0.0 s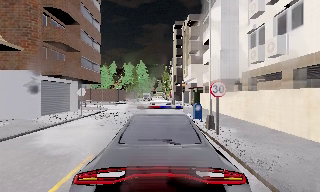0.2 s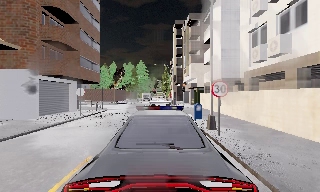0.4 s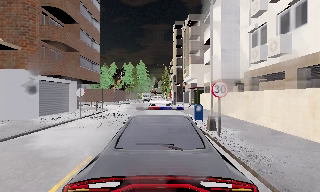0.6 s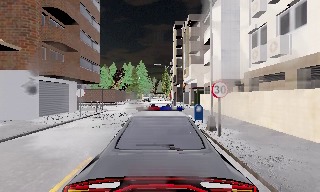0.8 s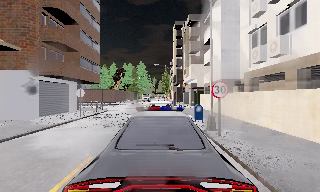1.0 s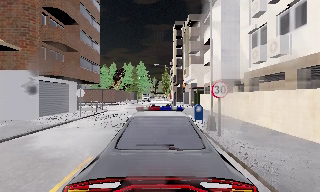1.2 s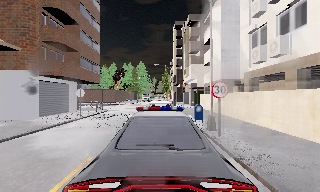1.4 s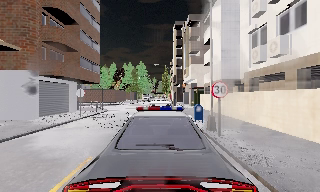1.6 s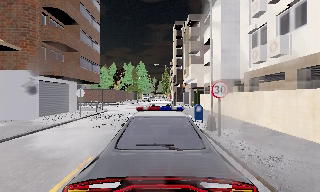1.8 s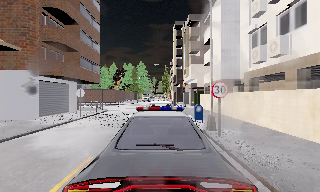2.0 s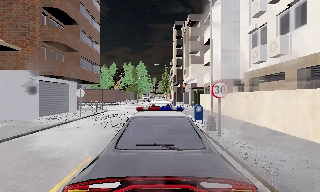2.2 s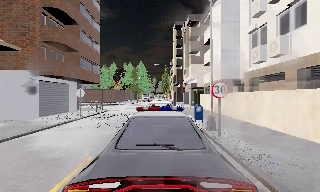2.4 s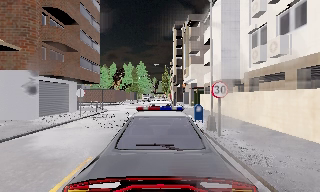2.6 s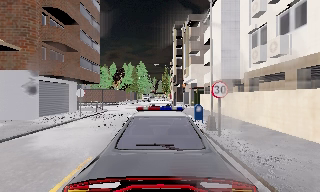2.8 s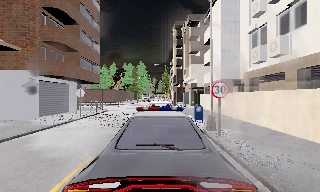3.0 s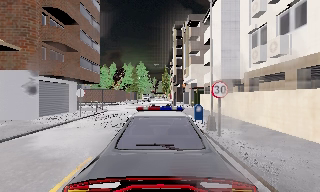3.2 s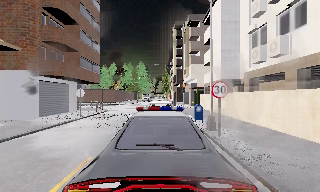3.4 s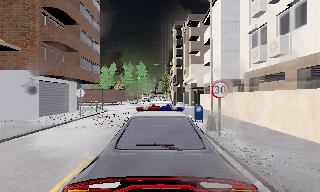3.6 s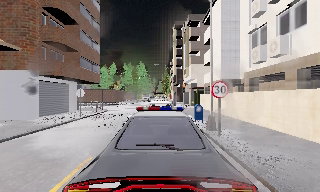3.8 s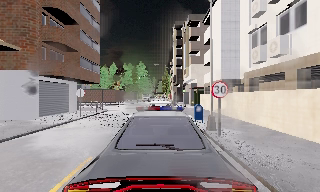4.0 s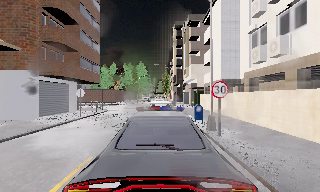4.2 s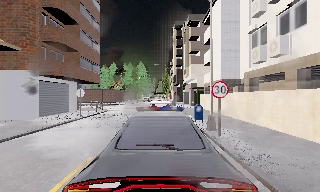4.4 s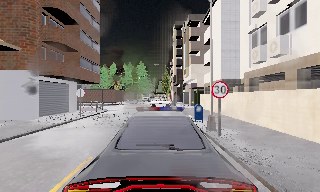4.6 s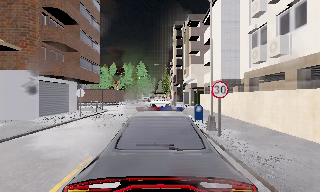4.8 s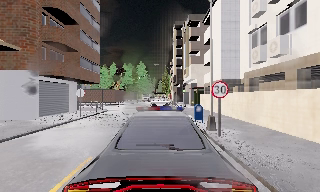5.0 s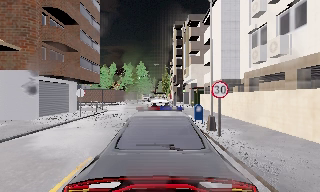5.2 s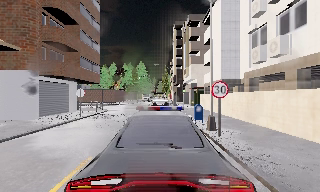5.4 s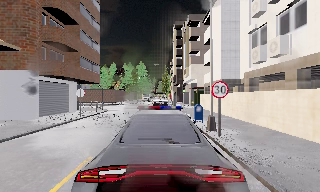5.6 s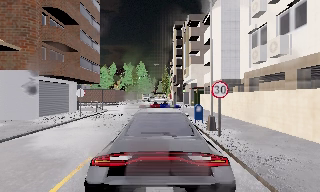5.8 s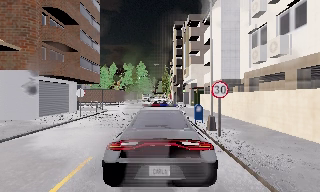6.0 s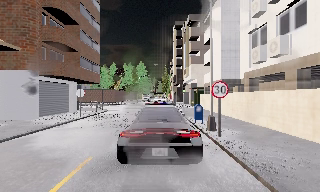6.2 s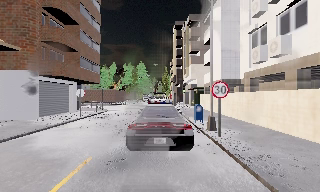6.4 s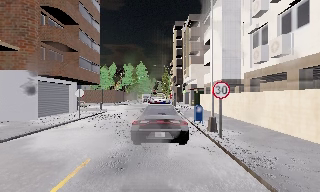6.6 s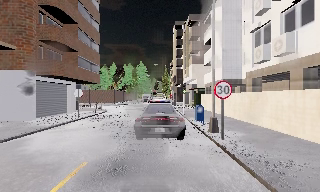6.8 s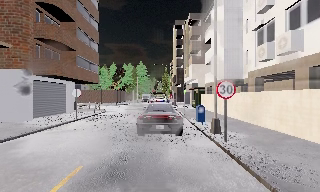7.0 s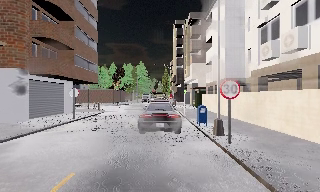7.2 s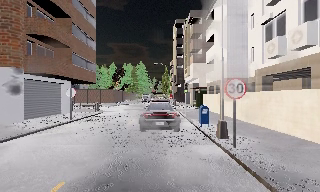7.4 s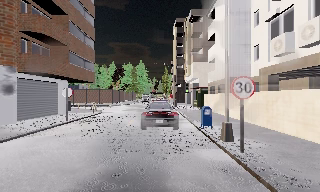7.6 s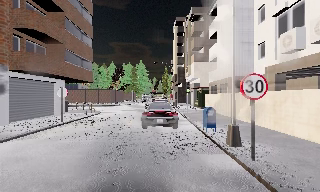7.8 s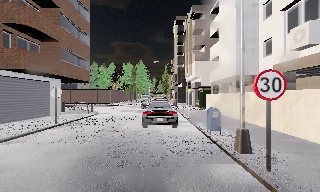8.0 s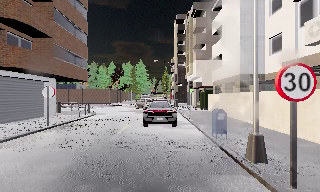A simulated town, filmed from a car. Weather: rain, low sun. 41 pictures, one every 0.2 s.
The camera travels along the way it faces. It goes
forward.
0.0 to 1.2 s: The camera shifts only a little, or ends up much as it began.
1.2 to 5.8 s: The camera keeps its place and its aim.
5.8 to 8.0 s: The camera travels forward, about 3.5 m, so what stands in front looms larger. It gains speed.
The film runs forward here.
